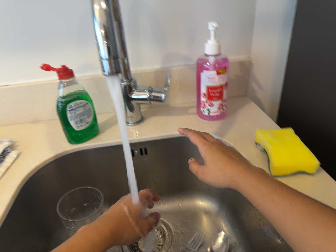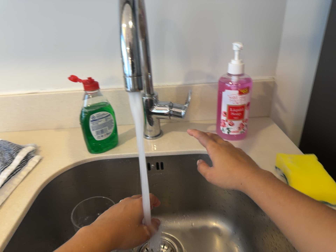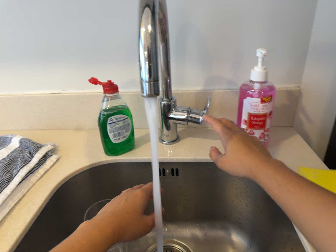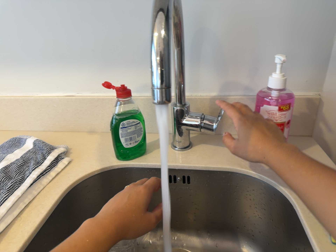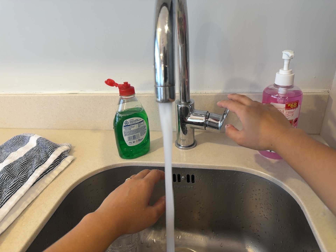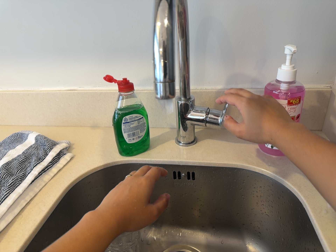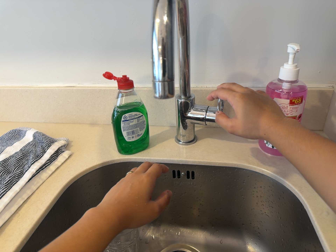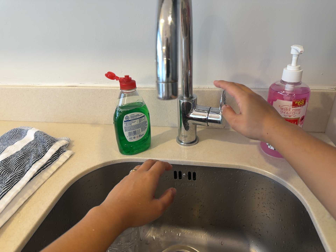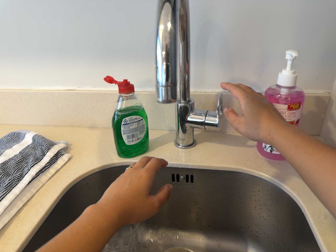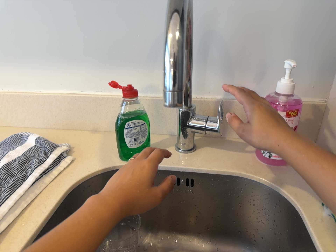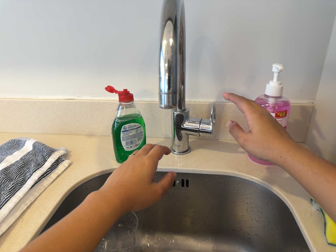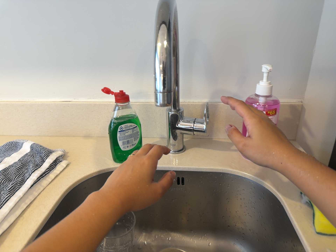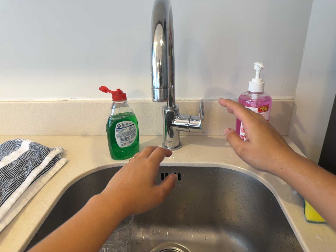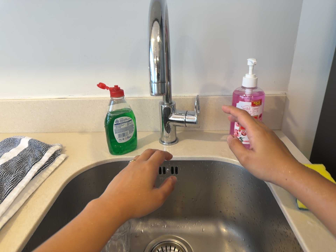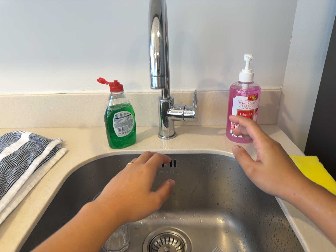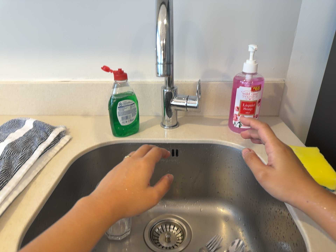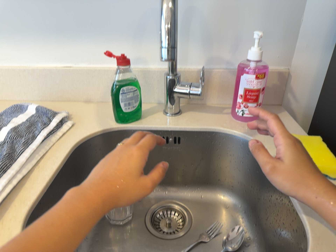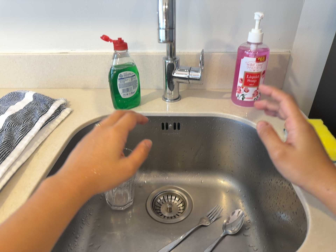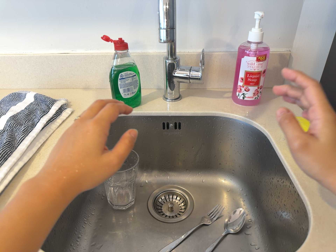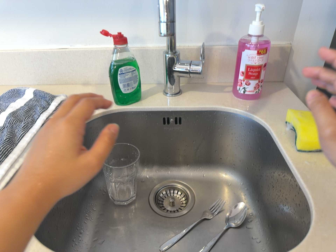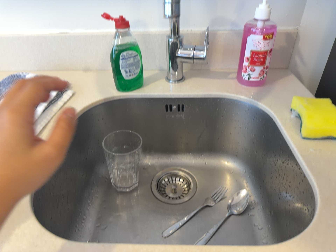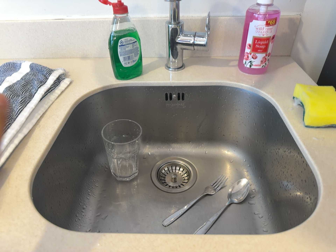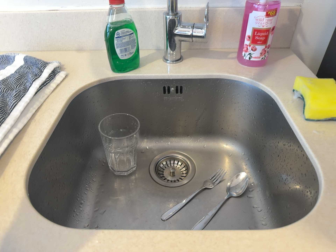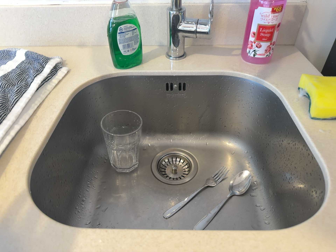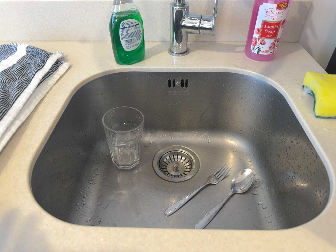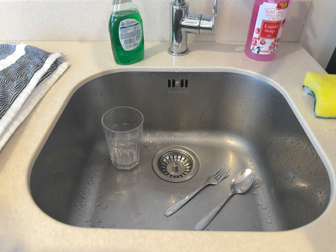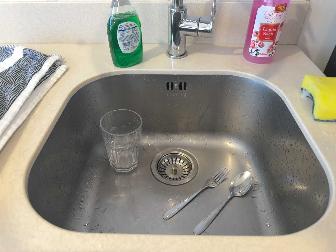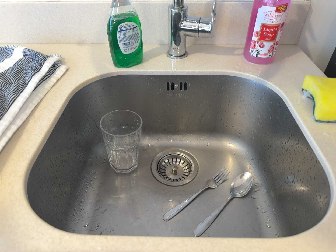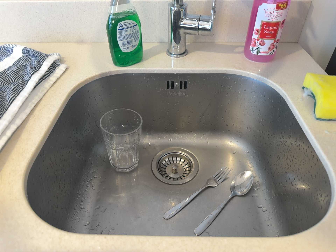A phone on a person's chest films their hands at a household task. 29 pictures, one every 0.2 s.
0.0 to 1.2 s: The scene slides to the right, as the camera pans about 15 degrees to its left. It rolls about its line of sight by about 10 degrees, and the scene rotates clockwise.
1.2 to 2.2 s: The camera travels backward, about 6 cm, so what stands in front gets smaller.
2.2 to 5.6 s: The camera's aim tips toward the bottom of its view by about 20 degrees, and the scene shifts upward.
The film runs backward here.
